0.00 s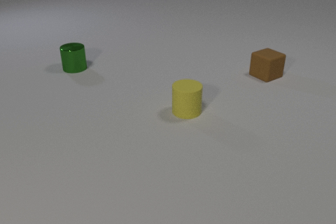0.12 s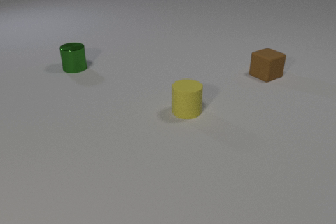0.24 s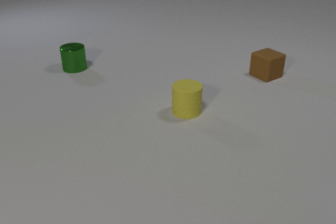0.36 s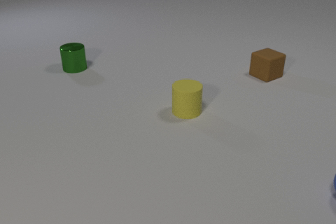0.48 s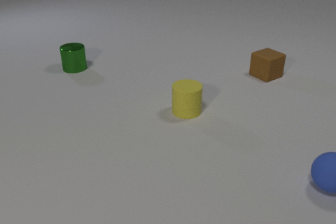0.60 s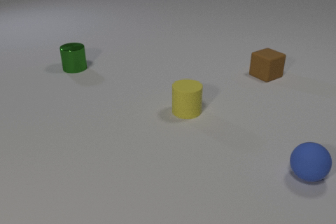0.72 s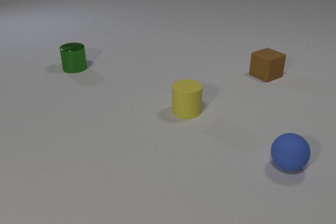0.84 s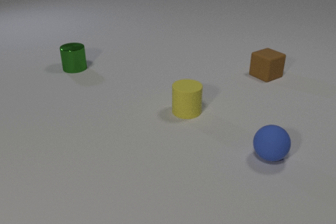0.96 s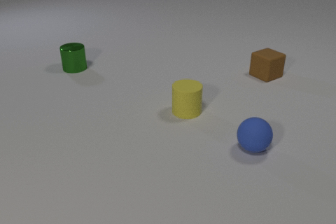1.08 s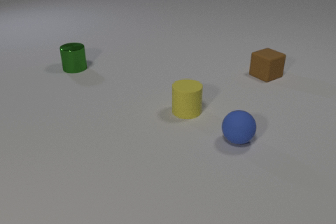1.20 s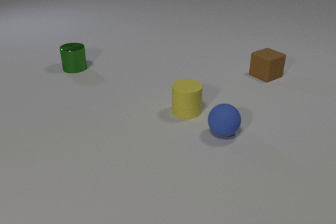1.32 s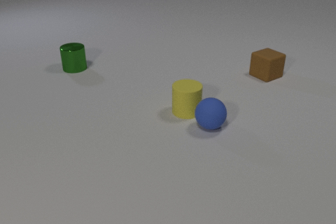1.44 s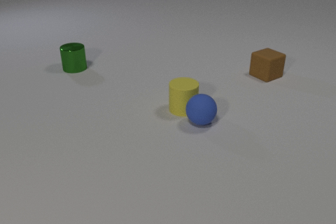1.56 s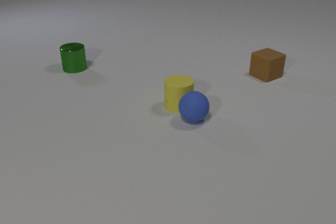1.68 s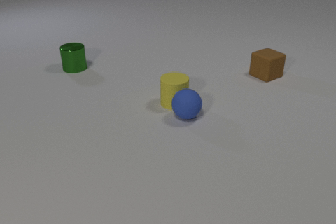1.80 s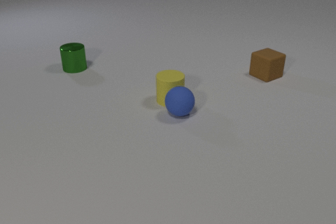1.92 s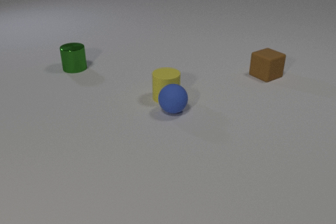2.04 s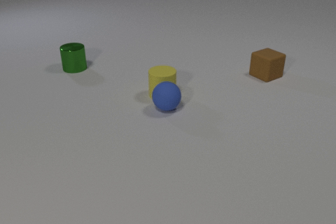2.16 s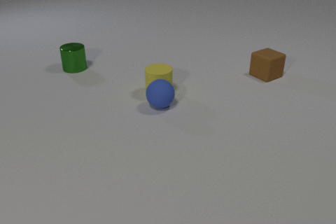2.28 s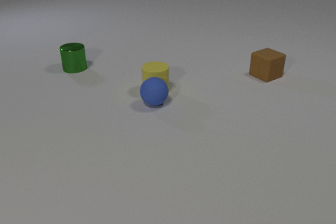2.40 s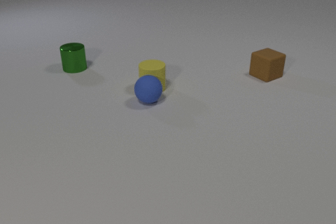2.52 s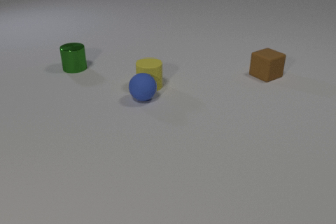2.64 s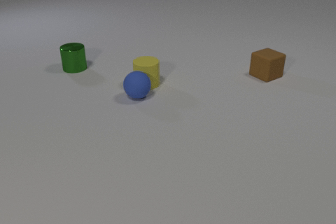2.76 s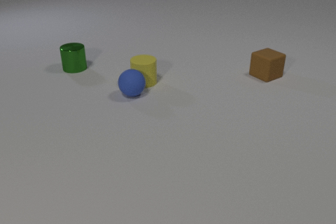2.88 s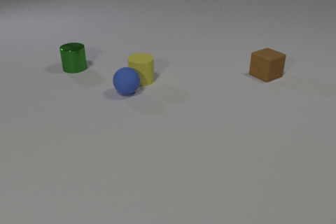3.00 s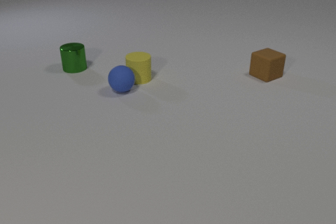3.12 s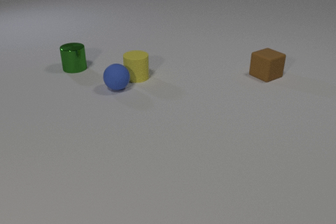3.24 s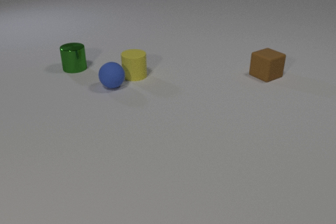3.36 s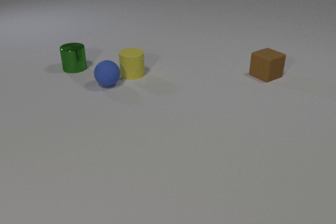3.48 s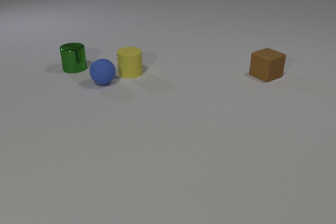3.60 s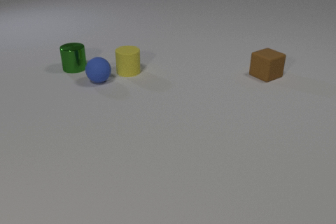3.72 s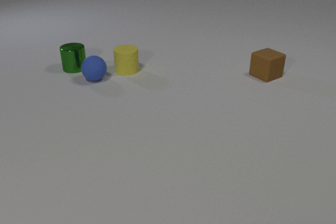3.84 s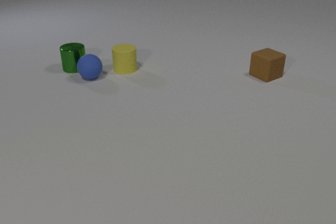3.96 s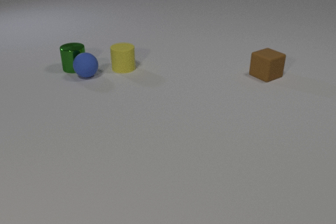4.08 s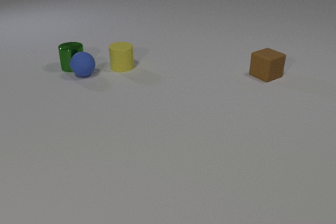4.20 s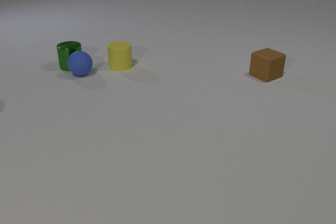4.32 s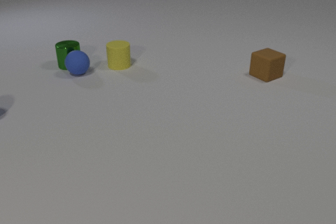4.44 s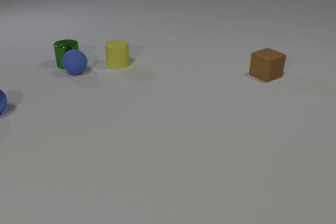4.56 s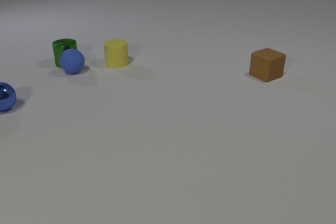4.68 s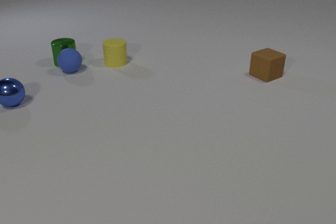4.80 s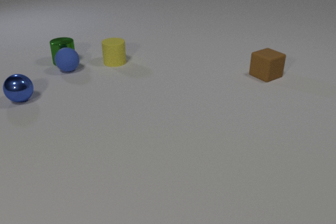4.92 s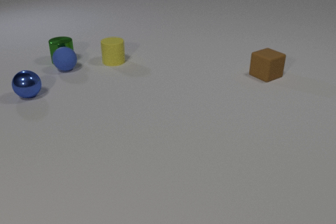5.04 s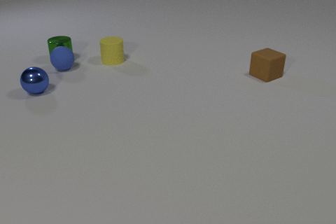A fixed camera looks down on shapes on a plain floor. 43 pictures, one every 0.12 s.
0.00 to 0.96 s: The blue rubber sphere comes in at the right edge, rolls to the left and away from the camera.
0.96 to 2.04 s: The blue rubber sphere rolls to the left and away from the camera. The yellow rubber cylinder slides away from the camera and to the left. The blue rubber sphere and the yellow rubber cylinder collide.
2.04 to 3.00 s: The blue rubber sphere rolls to the left and away from the camera. The yellow rubber cylinder slides away from the camera and to the left.
3.00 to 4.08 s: The blue rubber sphere rolls away from the camera and to the left. The yellow rubber cylinder slides away from the camera and to the left. The blue rubber sphere and the green metal cylinder collide.
4.08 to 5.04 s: The blue rubber sphere rolls away from the camera and to the left. The yellow rubber cylinder slides away from the camera and to the left. The green metal cylinder slides away from the camera and to the left. The blue metal sphere comes in at the left edge, rolls to the right and away from the camera.
What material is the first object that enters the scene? rubber.
Are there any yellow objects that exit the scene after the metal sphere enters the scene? no.
How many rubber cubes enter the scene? 0.
